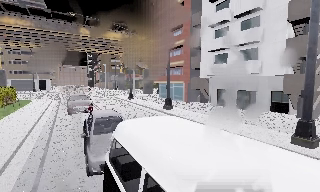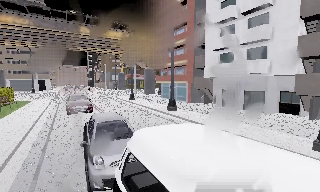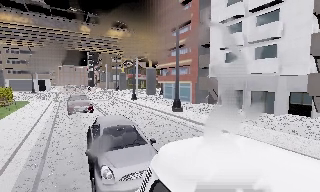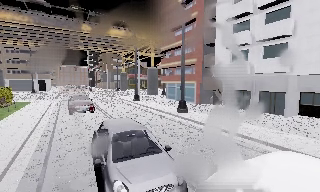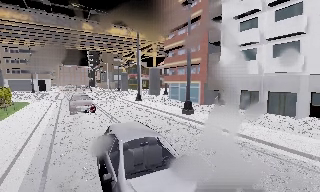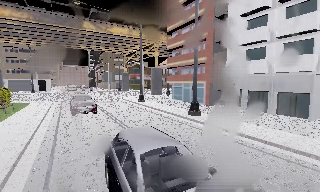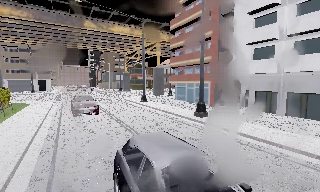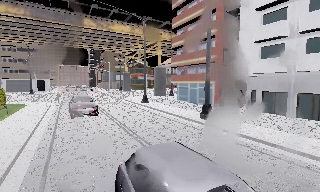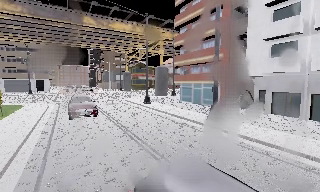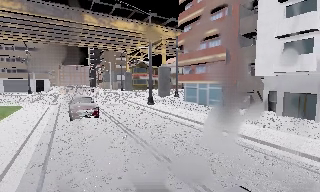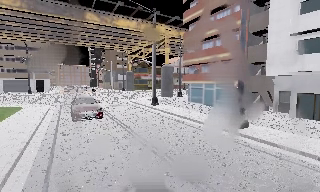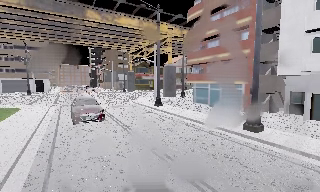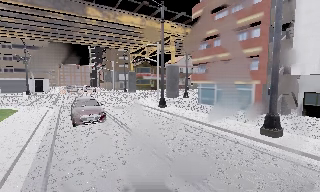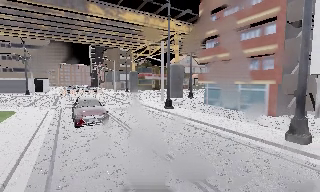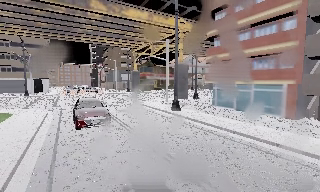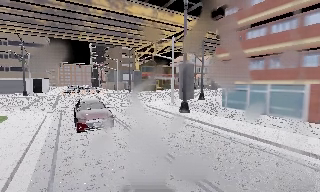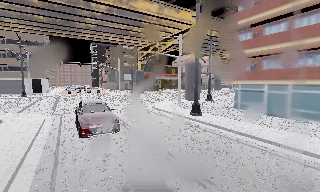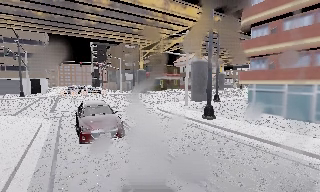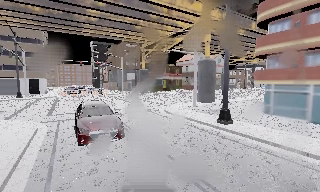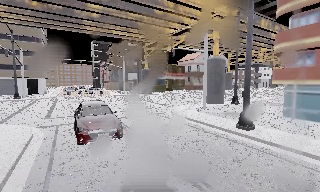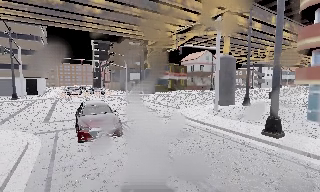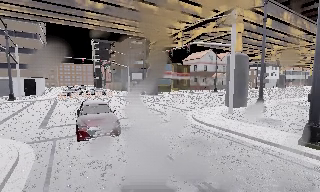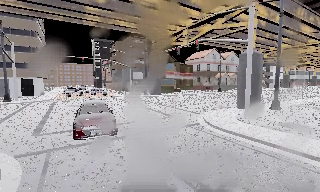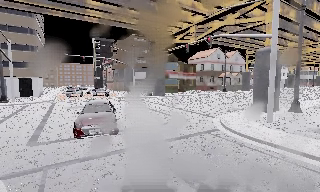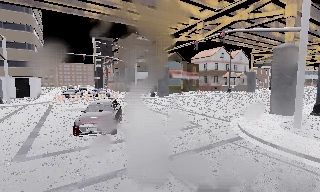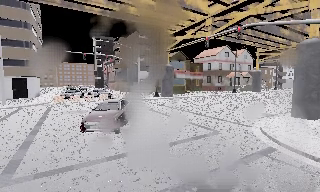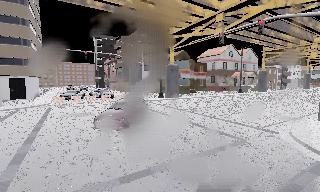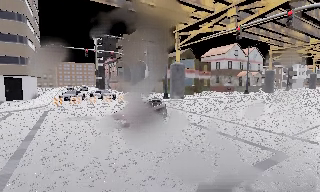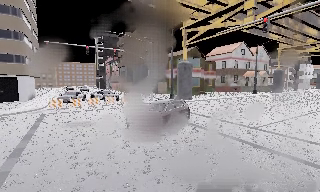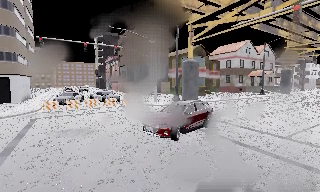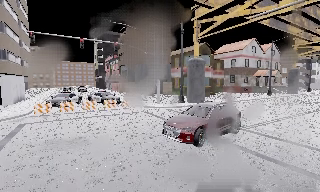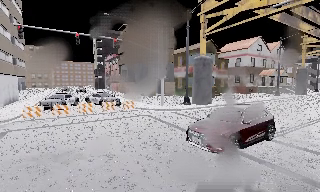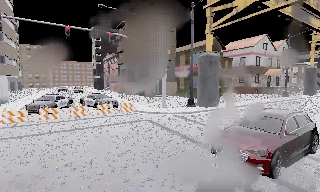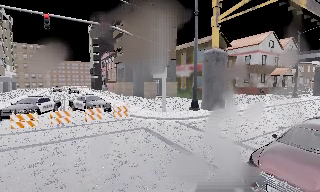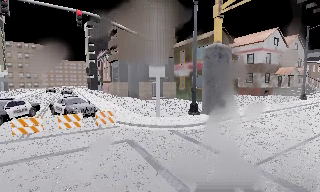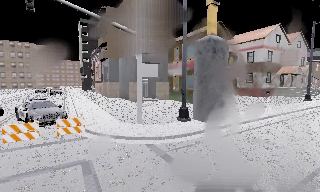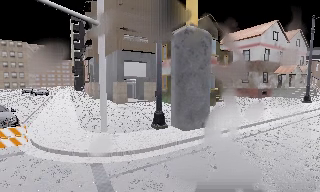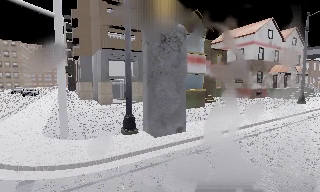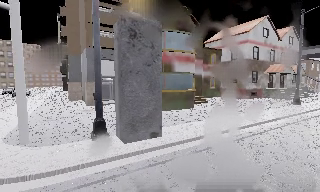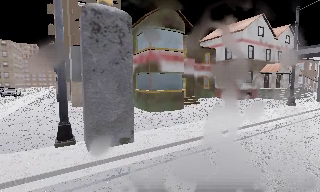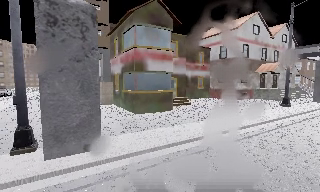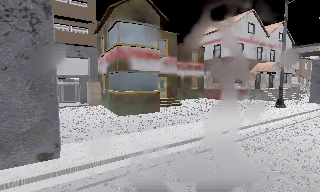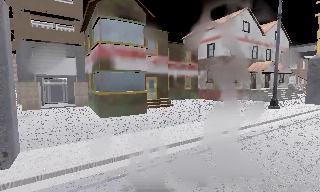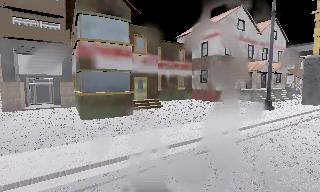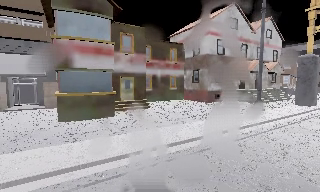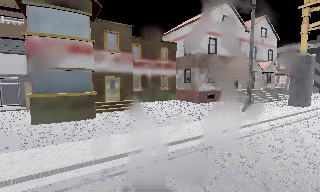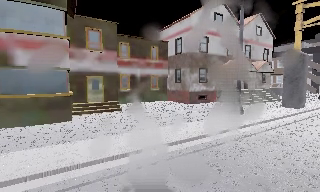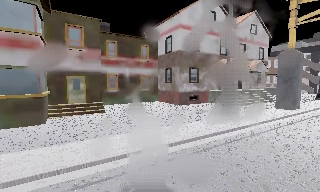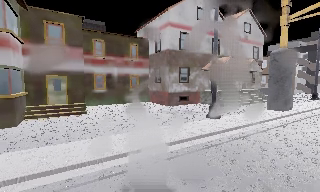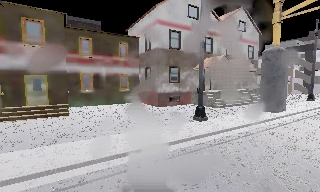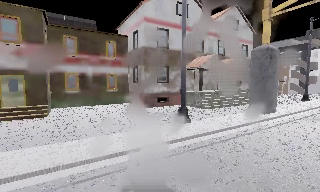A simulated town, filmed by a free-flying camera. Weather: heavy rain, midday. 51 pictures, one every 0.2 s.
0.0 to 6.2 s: The camera travels forward and to its left, about 35 m, so what stands in front looms larger. It gains speed.
6.2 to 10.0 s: The camera travels to its right and forward, about 25 m, so close, fixed things drift to the left.
The film runs backward here.
